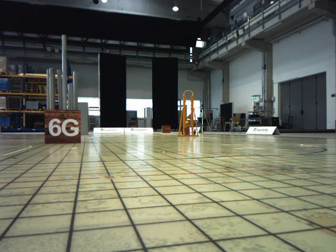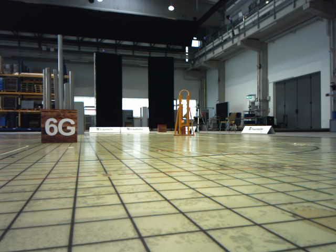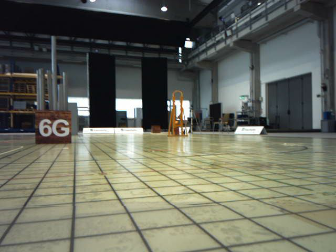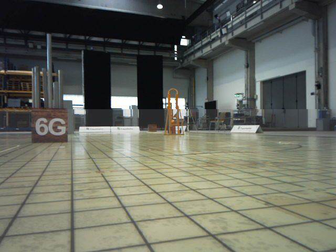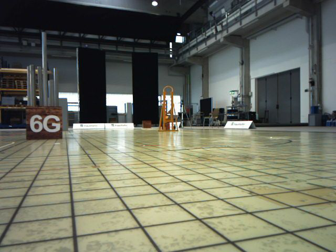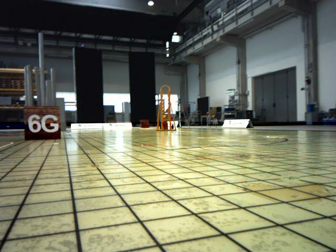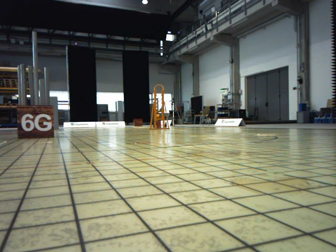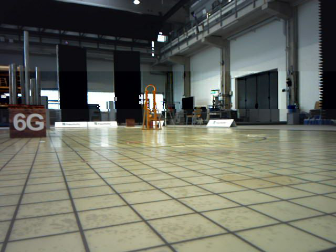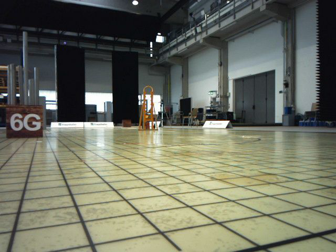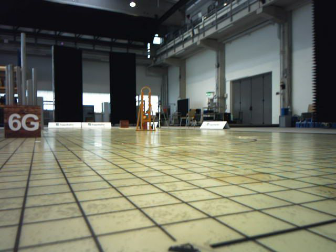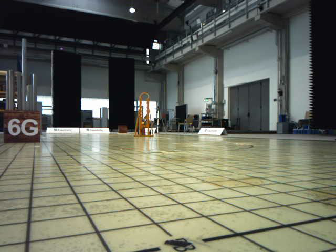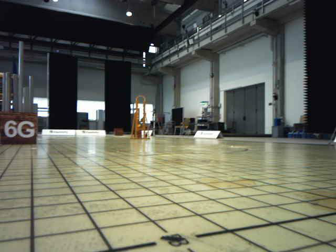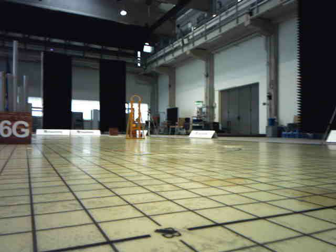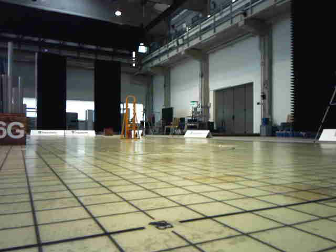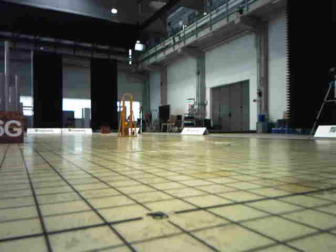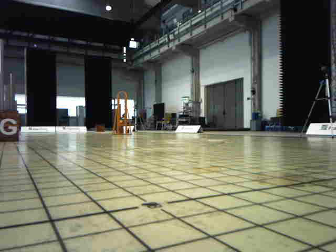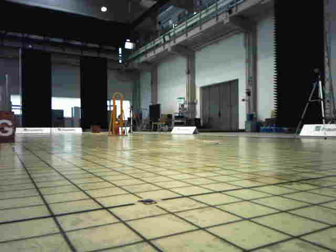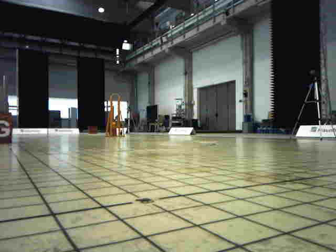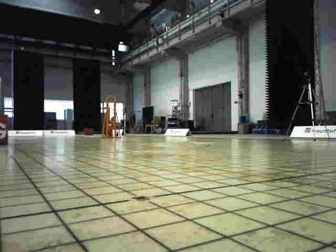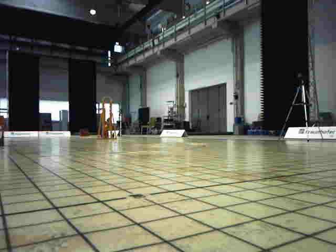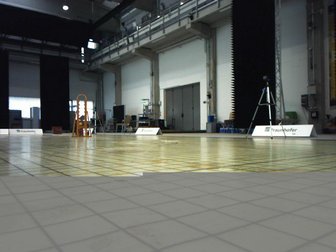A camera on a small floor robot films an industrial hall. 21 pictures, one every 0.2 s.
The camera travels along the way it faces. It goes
backward.
0.0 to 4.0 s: The camera swings to its right by about 15 degrees, and the scene slides to the left. It travels backward, about 0.8 m, so what stands in front gets smaller.
The film runs backward here.
